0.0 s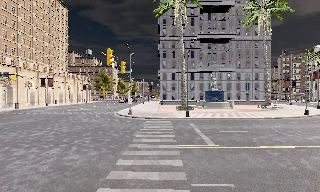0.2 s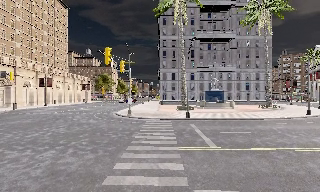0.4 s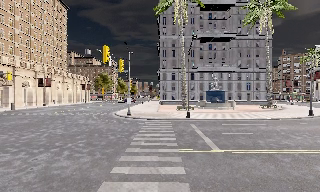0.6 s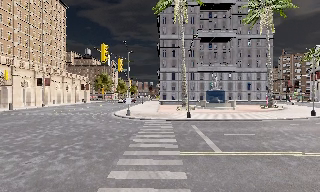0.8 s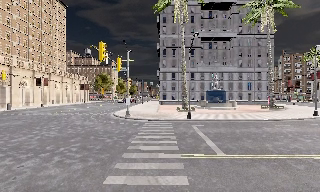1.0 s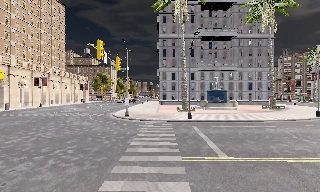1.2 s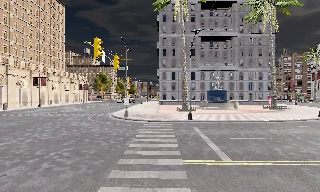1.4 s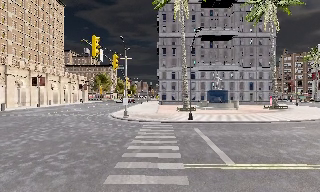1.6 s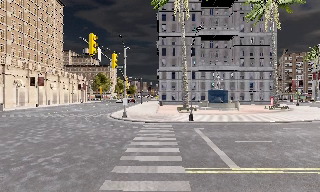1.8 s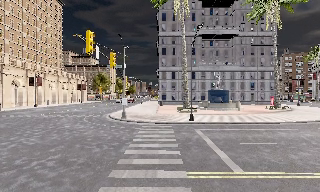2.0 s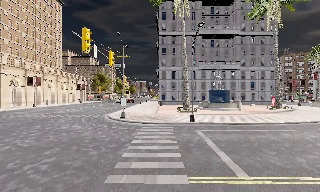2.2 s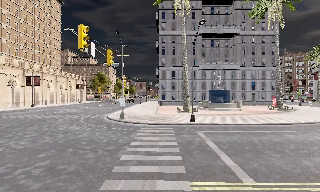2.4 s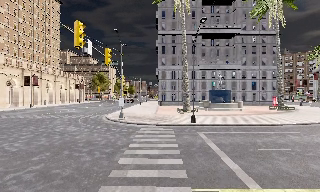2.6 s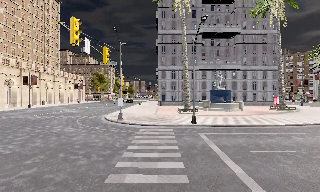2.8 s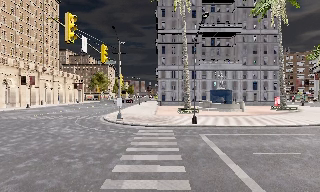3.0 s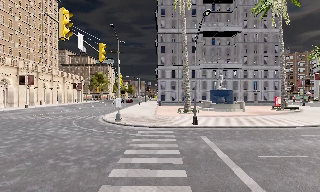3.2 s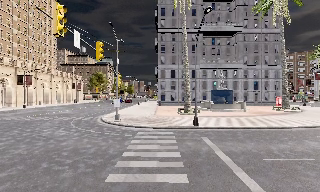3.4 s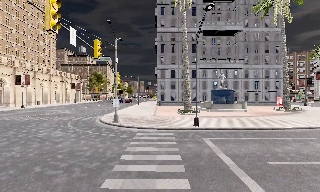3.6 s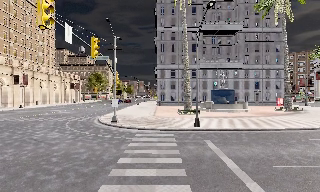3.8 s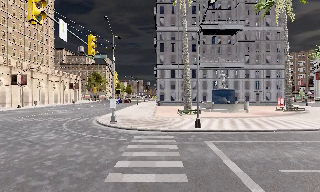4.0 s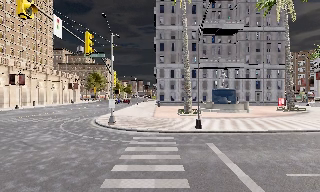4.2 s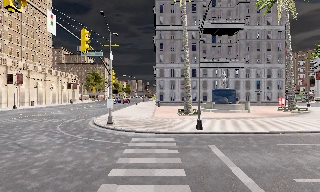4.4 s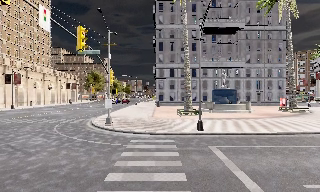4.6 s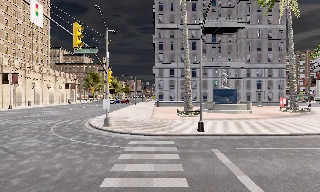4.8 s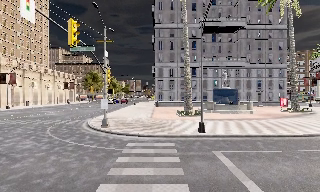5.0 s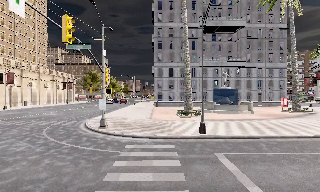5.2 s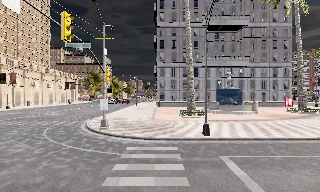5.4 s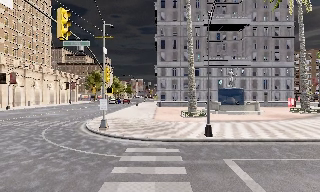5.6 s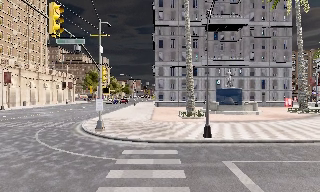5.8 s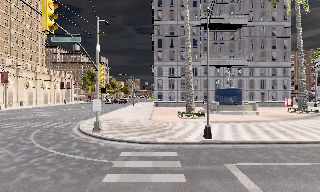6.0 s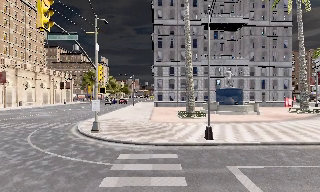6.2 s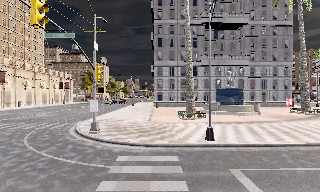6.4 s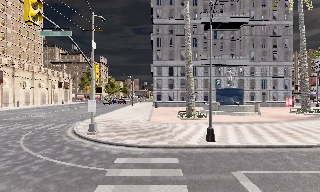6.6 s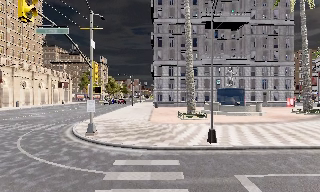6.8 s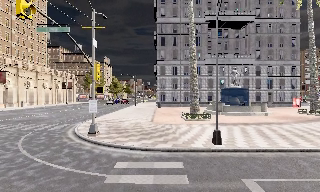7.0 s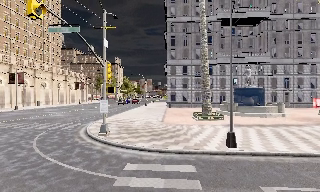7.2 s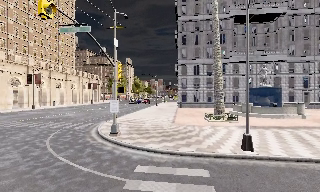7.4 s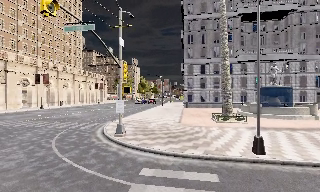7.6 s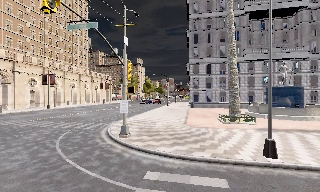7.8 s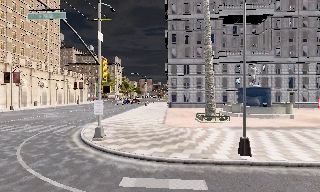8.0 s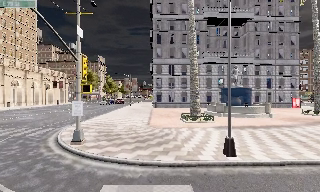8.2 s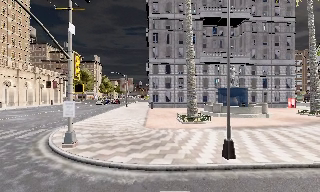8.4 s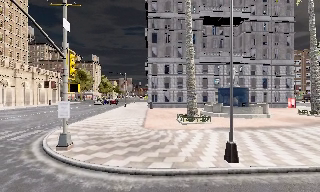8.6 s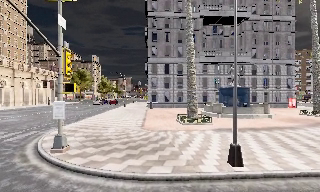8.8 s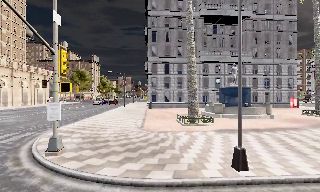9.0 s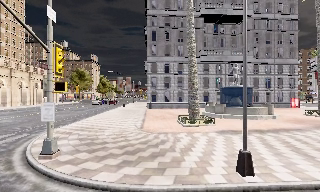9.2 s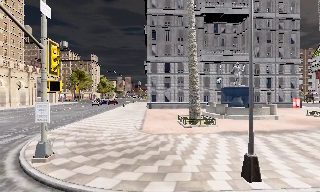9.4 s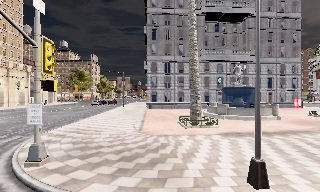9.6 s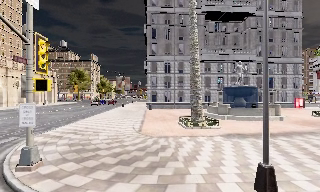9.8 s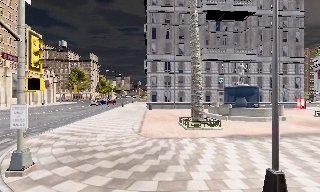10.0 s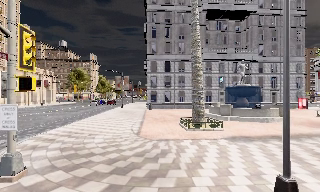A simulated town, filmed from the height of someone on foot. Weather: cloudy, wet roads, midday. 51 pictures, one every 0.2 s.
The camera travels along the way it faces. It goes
forward.
0.0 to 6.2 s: The camera travels forward, about 10 m, so what stands in front looms larger.
6.2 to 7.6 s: The scene slides to the right, as the camera pans about 10 degrees to its left. It travels forward, about 1.5 m, so what stands in front looms larger.
7.6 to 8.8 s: The scene slides to the left, as the camera pans about 15 degrees to its right. It travels forward, about 2 m, so what stands in front looms larger.
8.8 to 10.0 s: The camera travels forward, about 2 m, so what stands in front looms larger.
The film runs forward here.
